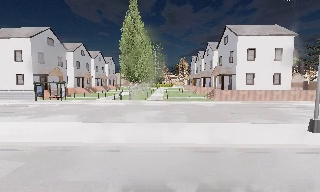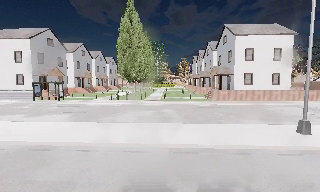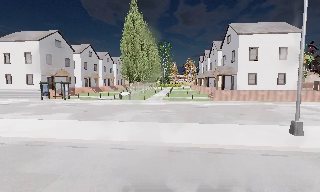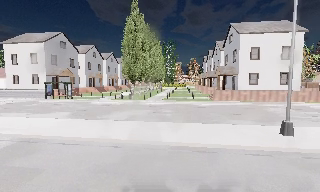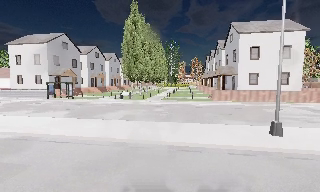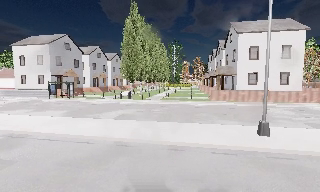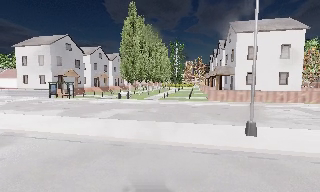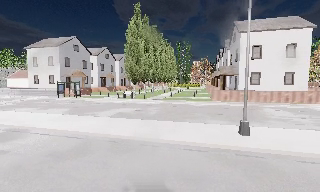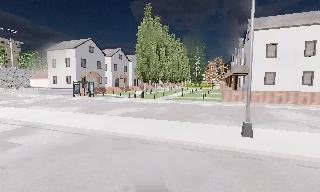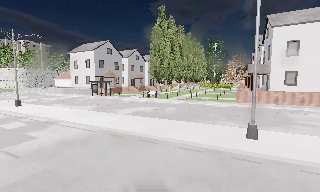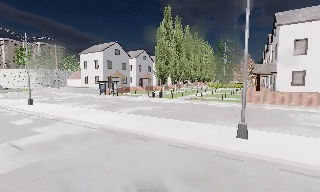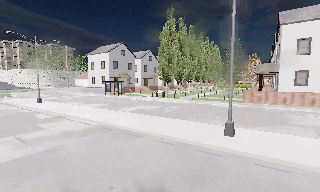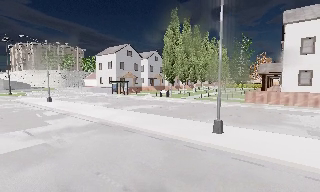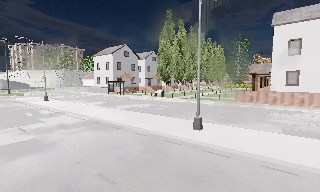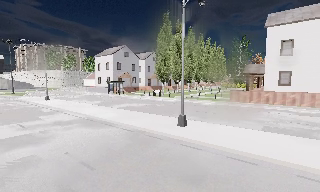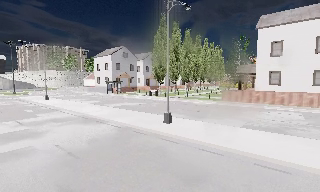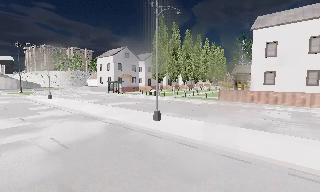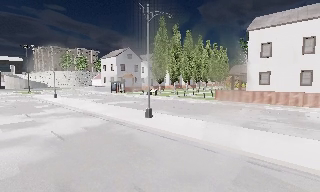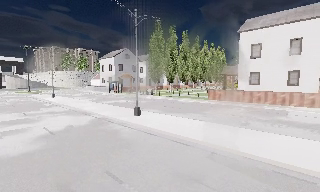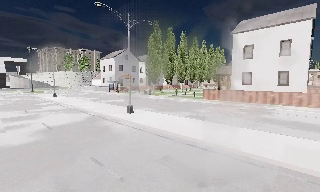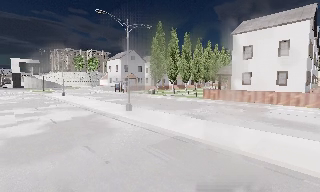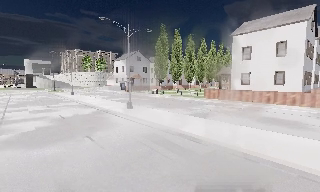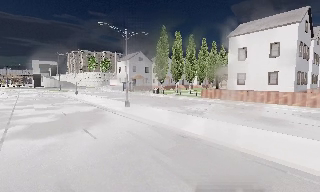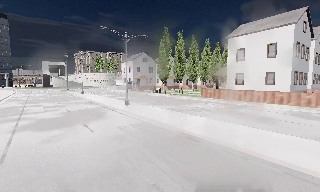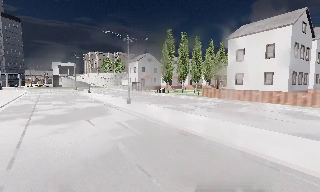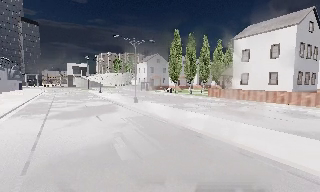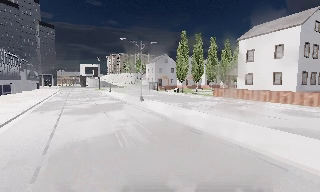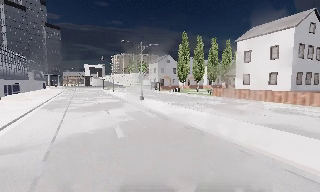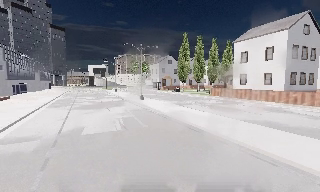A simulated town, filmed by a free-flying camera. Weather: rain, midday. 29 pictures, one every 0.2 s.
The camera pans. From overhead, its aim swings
counterclockwise.
0.0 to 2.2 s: The camera pans to its left, which is counterclockwise from overhead, by about 30 degrees. It travels to its right, about 9 m.
2.2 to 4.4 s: The camera pans to its left, which is counterclockwise from overhead, by about 15 degrees. It travels to its right and backward, about 14 m, so close, fixed things drift to the left.
4.4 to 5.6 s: The camera pans to its left, which is counterclockwise from overhead, by about 15 degrees. It travels backward and to its right, about 8 m, so what stands in front gets smaller.
The film runs forward here.
